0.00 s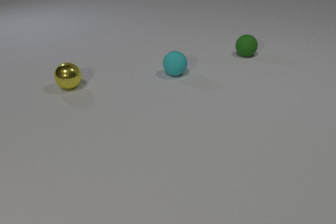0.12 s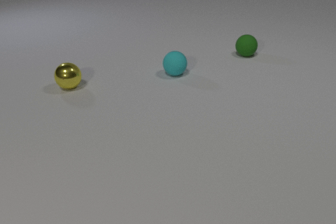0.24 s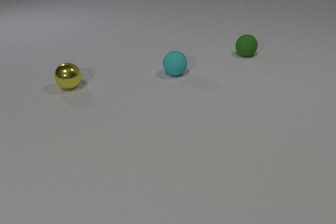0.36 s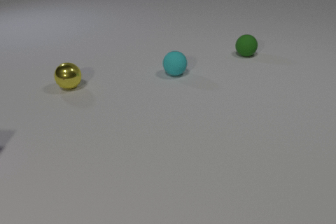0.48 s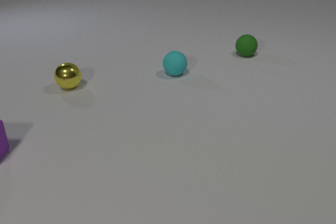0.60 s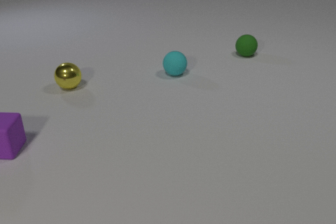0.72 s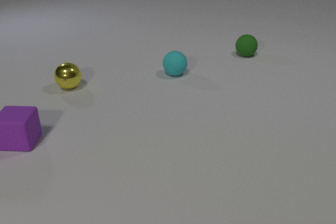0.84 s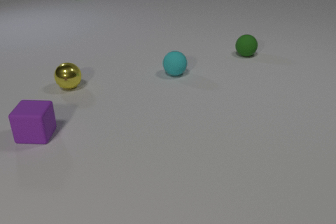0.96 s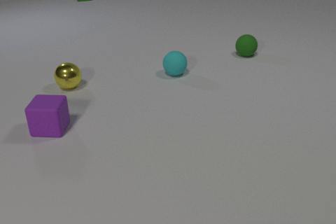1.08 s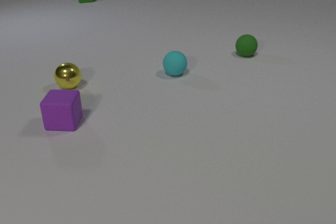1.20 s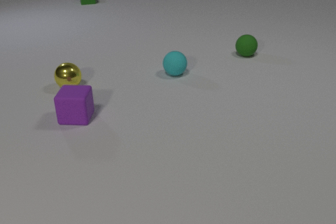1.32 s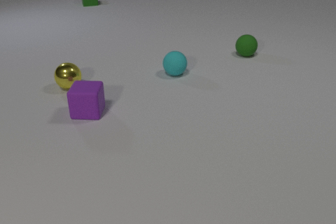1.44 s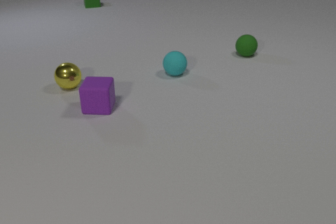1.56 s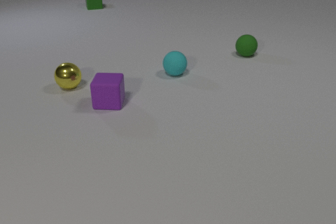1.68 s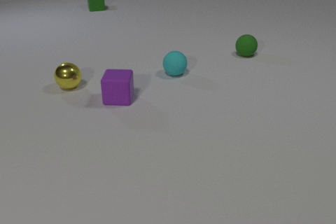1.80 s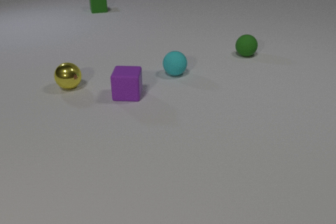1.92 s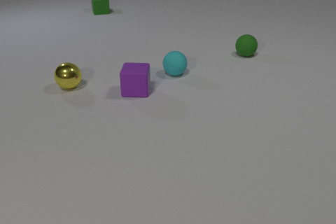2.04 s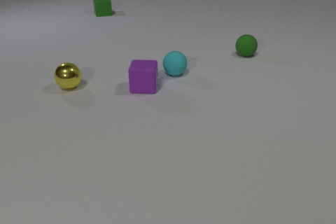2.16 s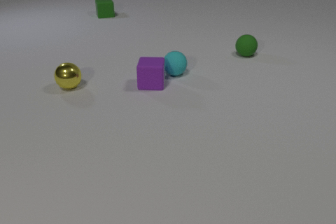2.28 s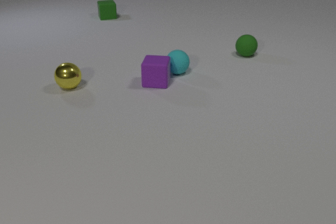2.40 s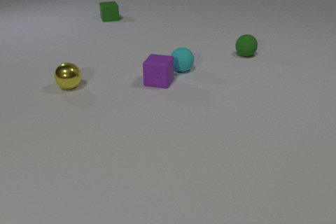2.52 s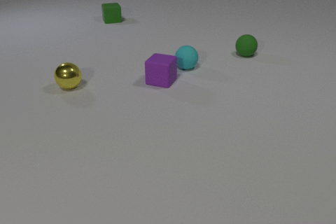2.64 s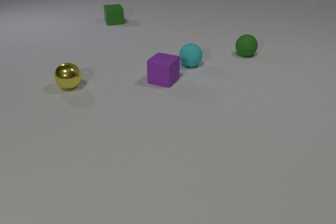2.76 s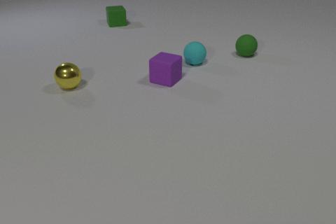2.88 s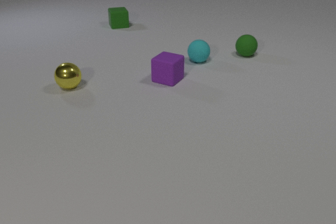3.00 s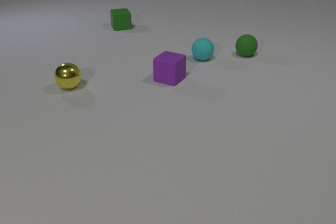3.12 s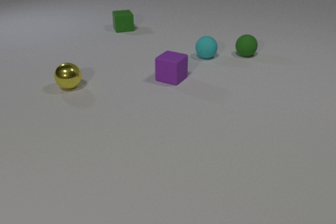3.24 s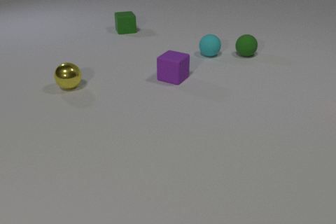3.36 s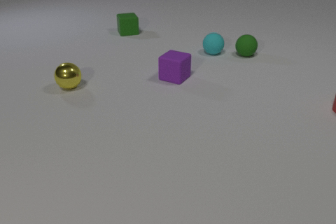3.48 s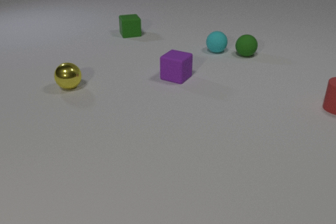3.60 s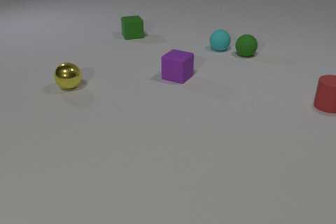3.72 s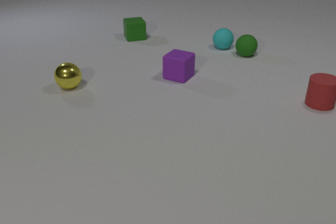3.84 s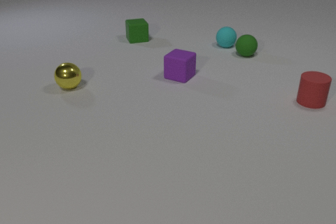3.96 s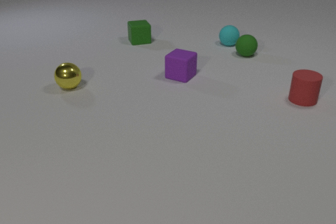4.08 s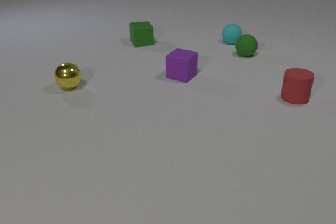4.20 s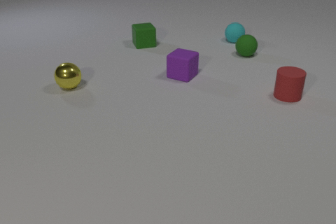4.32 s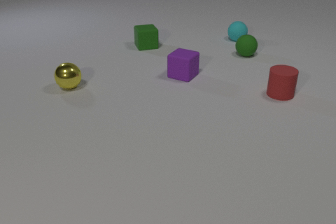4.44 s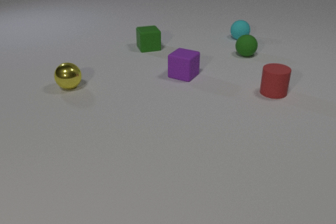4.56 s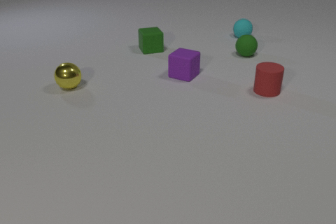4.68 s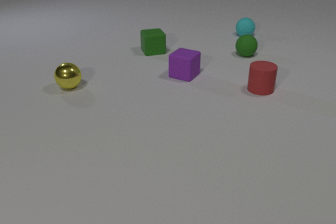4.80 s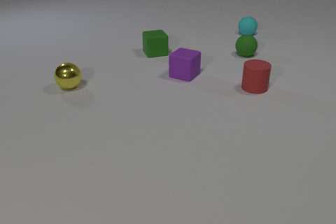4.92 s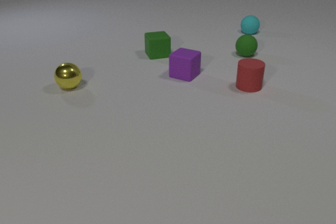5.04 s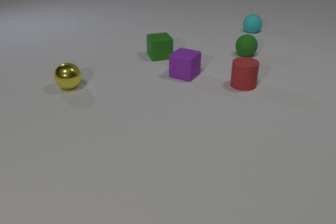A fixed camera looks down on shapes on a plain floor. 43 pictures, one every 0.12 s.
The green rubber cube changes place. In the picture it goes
toward the camera.
The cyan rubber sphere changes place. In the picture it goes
away from the camera.
0.00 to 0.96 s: The purple rubber cube comes in at the left edge, slides to the right and away from the camera. The green rubber cube comes in at the top edge, slides toward the camera.
0.96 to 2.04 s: The purple rubber cube slides to the right and away from the camera. The green rubber cube slides toward the camera.
2.04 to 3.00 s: The purple rubber cube slides to the right and away from the camera, spins clockwise seen from above by about 30 degrees, its near face sliding to the left. The cyan rubber sphere rolls away from the camera and to the right. The green rubber cube slides toward the camera. The purple rubber cube and the cyan rubber sphere collide.
3.00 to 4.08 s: The purple rubber cube slides to the right and away from the camera. The cyan rubber sphere rolls away from the camera and to the right. The green rubber cube slides toward the camera and to the right. The red rubber cylinder comes in at the right edge, slides to the left.
4.08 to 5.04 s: The cyan rubber sphere rolls away from the camera and to the right. The green rubber cube slides toward the camera and to the right. The red rubber cylinder slides to the left.
What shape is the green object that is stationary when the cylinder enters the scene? sphere.
How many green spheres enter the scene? 0.
Are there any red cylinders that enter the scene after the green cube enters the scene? yes.
